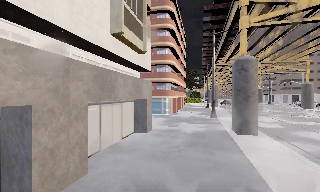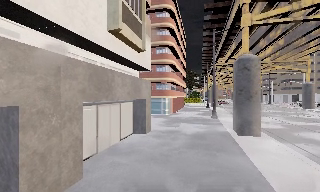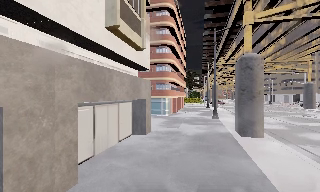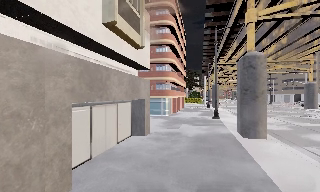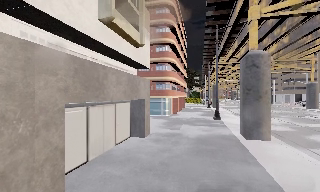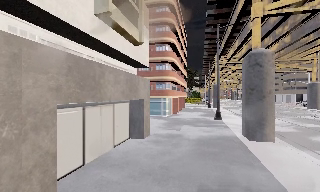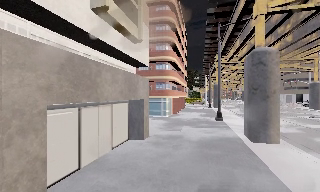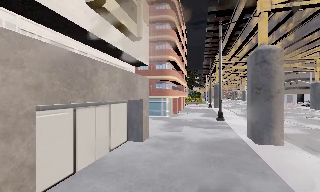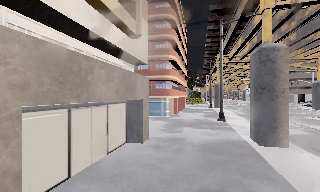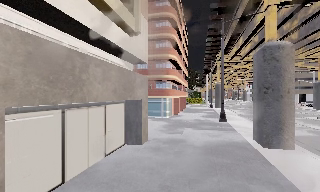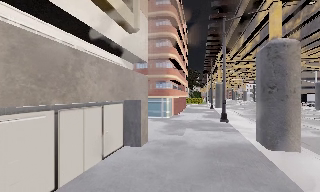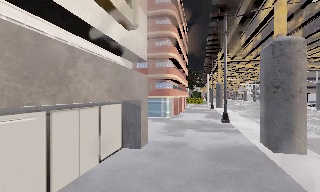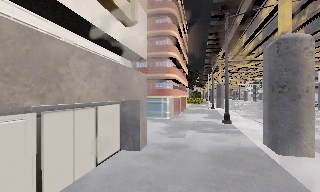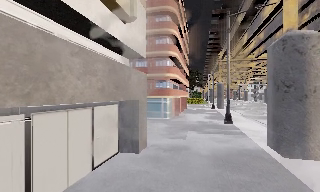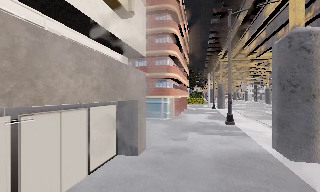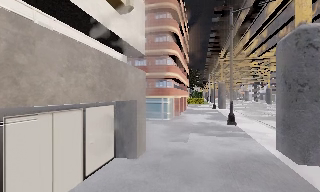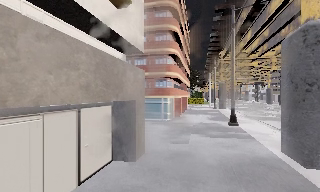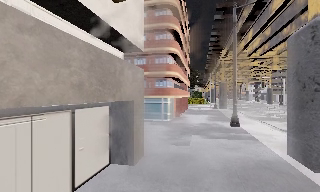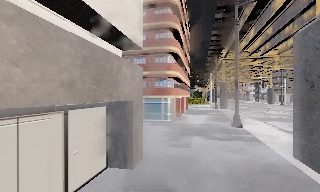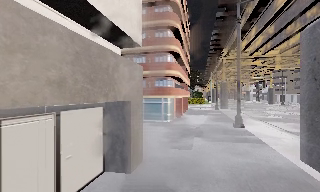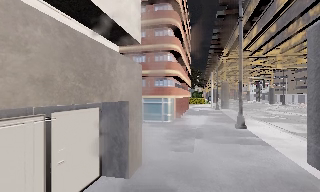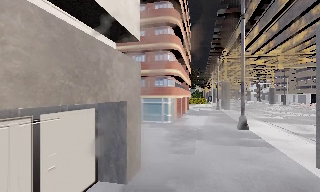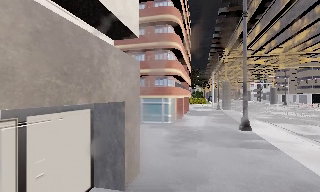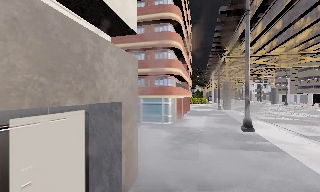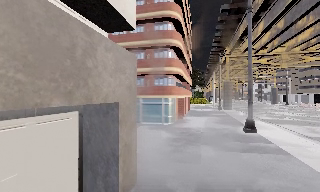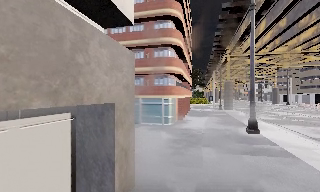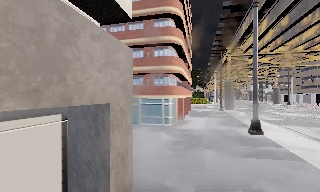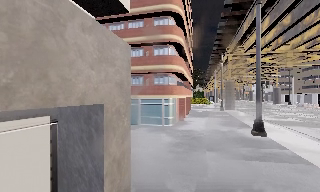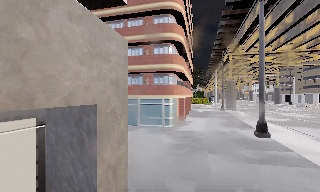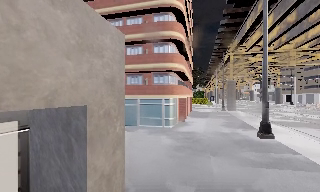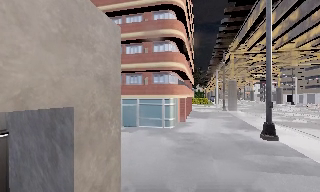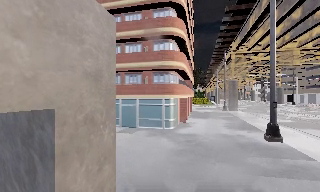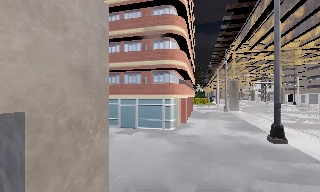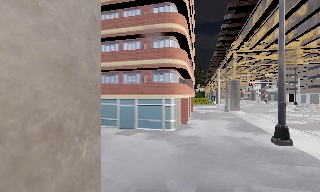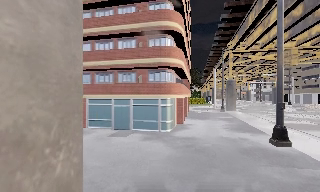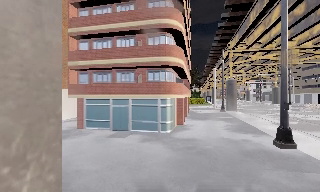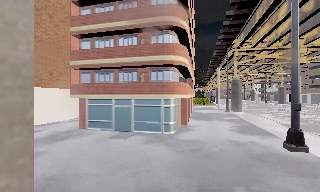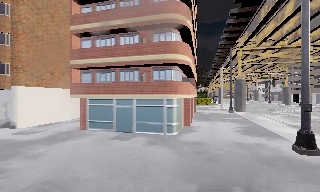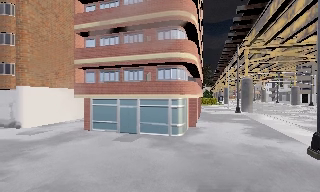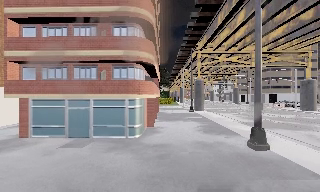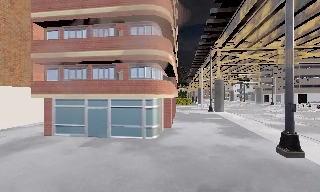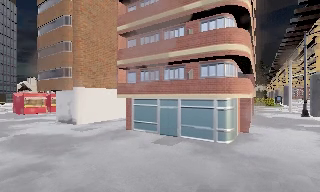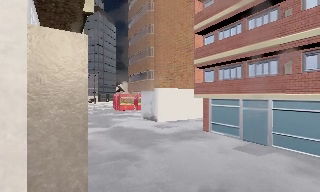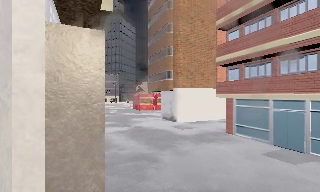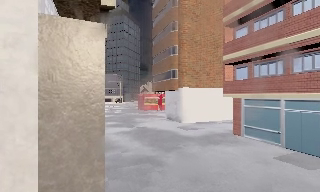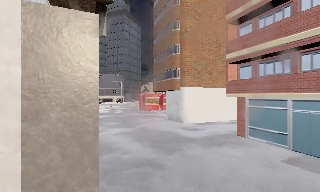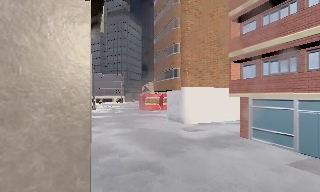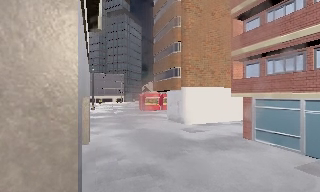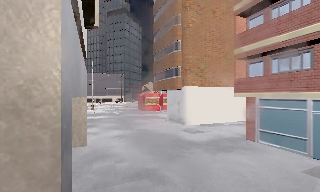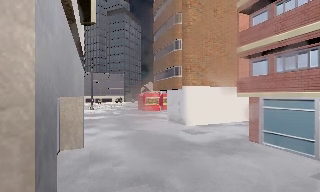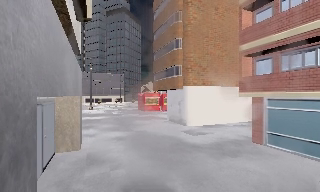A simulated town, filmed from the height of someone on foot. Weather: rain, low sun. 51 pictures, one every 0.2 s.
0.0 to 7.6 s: The camera travels forward, about 12 m, so what stands in front looms larger.
7.6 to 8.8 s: The scene slides to the right, as the camera pans about 50 degrees to its left. It travels forward, about 2 m.
8.8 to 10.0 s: The camera travels forward, about 2 m, so what stands in front looms larger.
The film runs forward here.
